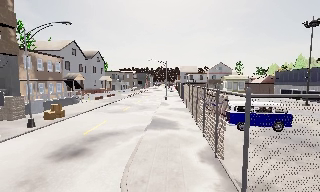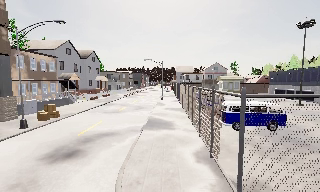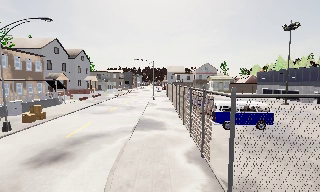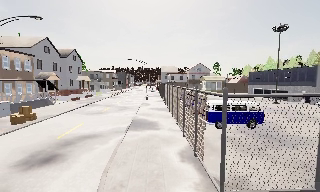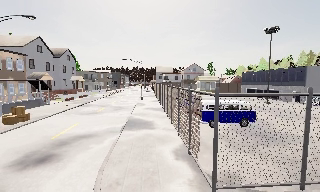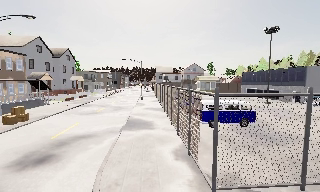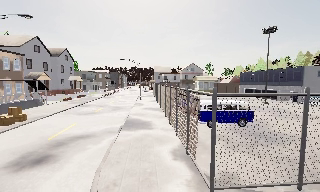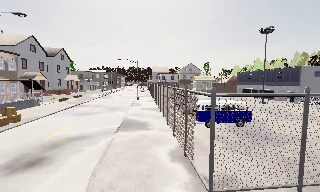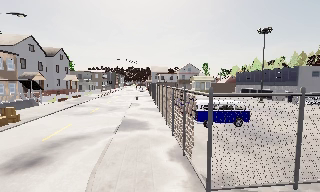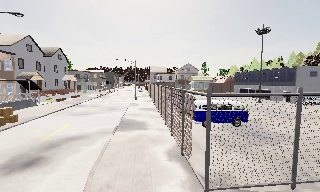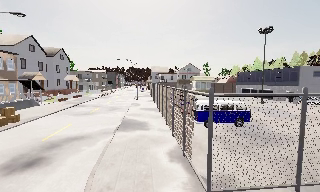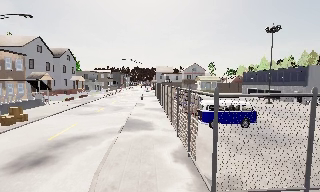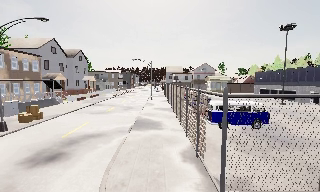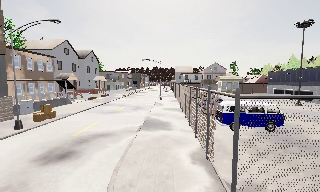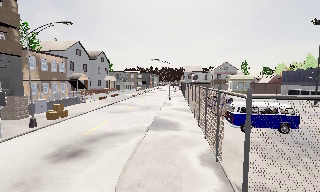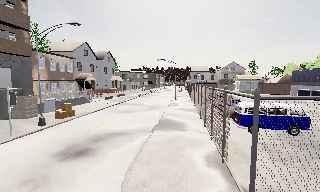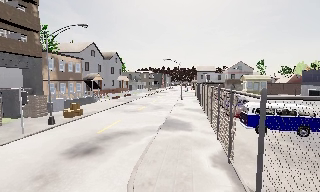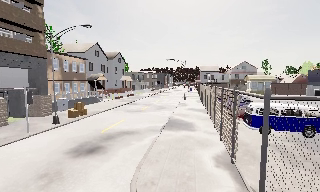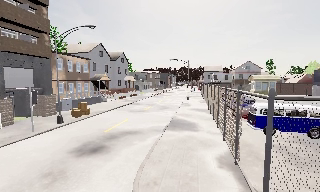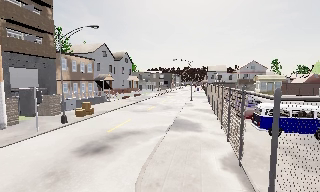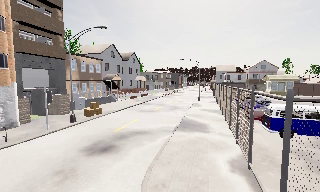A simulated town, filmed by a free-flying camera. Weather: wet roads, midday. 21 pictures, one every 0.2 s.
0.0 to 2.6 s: The camera shifts only a little, or ends up much as it began.
2.6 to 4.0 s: The scene slides to the right, as the camera pans about 15 degrees to its left.
The film runs backward here.
